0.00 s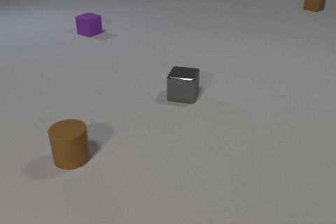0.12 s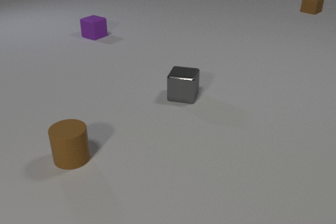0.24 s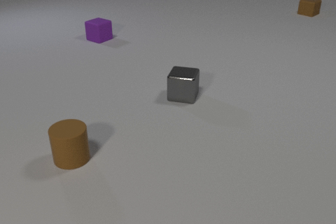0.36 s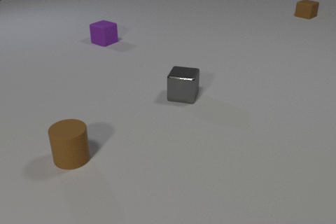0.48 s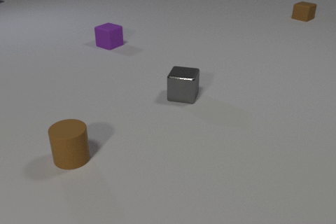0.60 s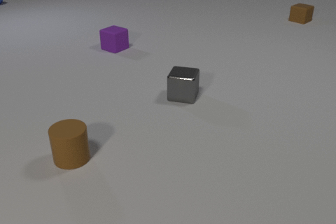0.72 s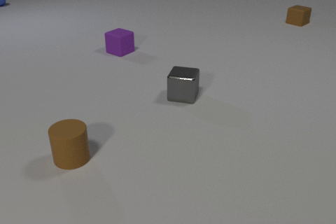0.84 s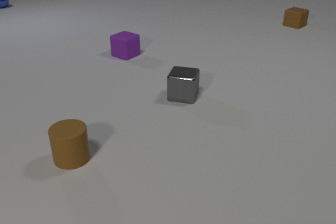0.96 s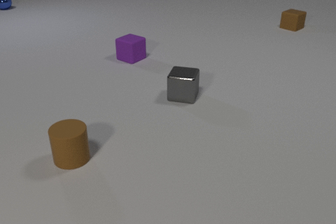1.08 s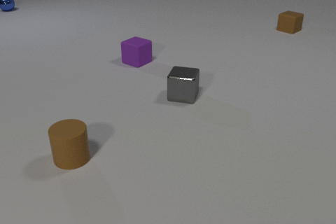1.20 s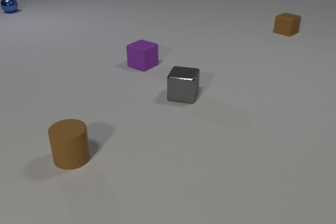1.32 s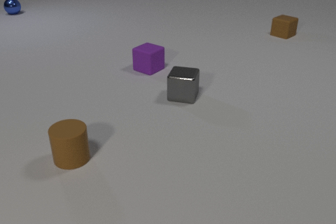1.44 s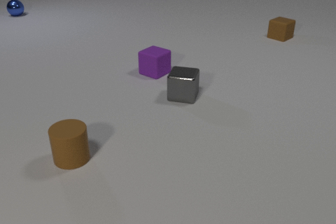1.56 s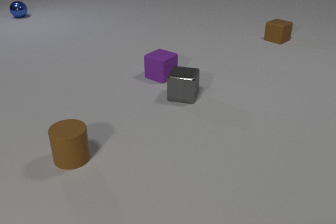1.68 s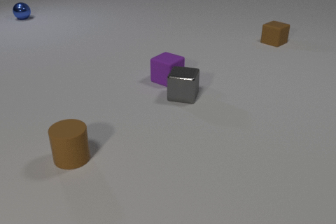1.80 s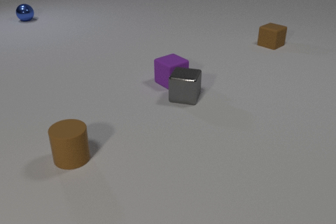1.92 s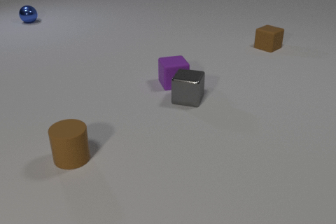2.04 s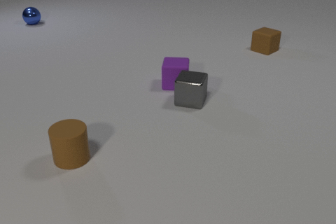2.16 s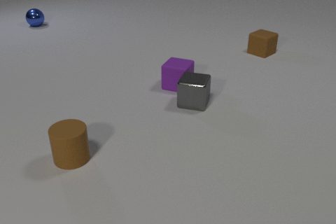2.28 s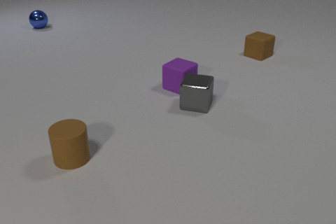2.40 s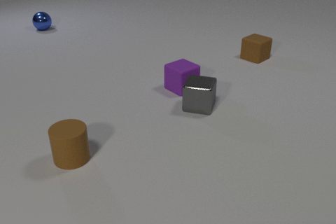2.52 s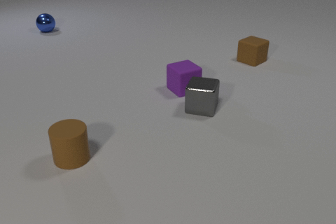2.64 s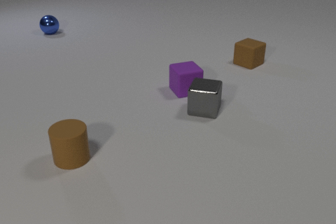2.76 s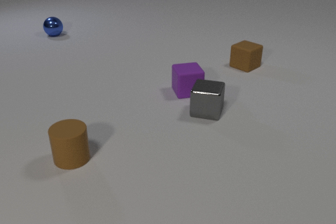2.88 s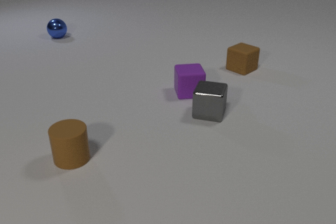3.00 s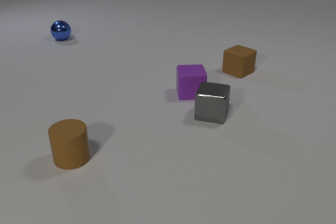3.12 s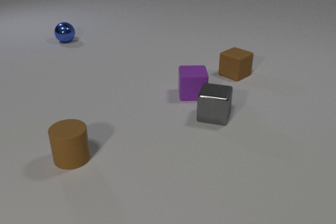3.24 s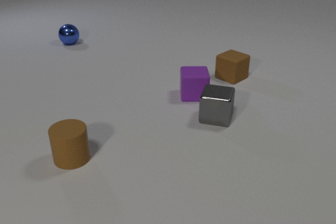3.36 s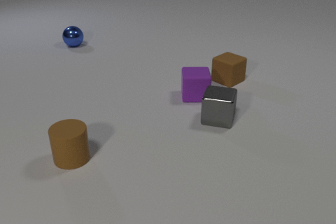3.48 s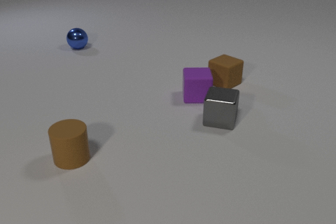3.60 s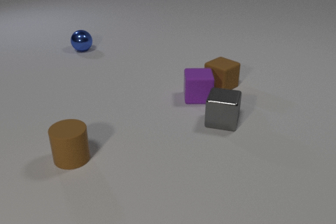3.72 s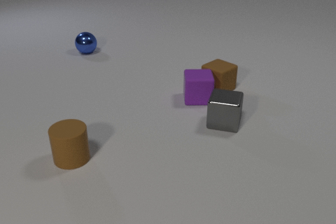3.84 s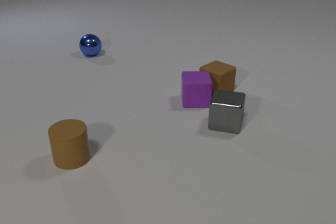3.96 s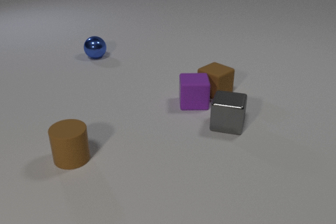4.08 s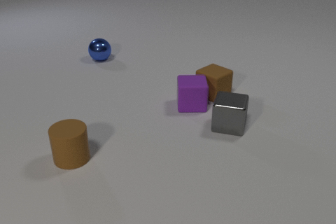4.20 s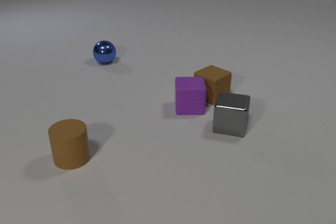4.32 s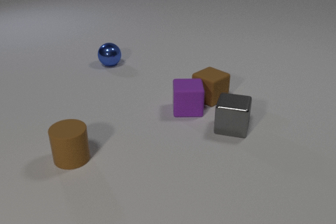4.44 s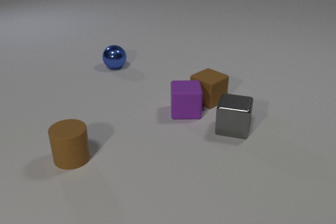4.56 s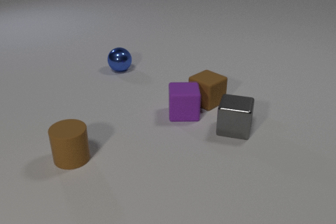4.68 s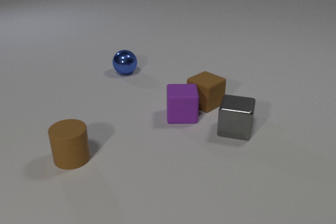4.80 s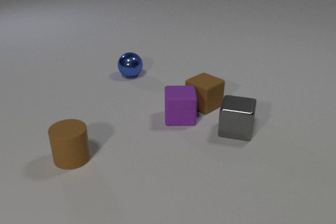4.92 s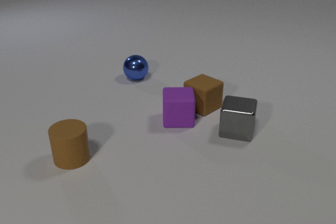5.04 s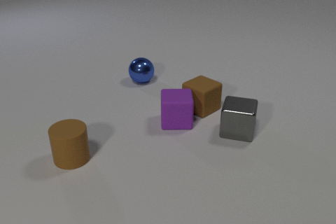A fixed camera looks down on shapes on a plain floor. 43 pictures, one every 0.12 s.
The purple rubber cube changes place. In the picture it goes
toward the camera.
The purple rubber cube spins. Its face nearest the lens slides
to the left.
0.00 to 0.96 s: The purple rubber cube slides toward the camera and to the right. The brown rubber cube slides toward the camera. The blue metal sphere comes in at the left edge, rolls toward the camera.
0.96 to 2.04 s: The purple rubber cube slides toward the camera and to the right, spins clockwise seen from above by about 60 degrees, its near face sliding to the left. The gray metal cube slides toward the camera and to the right. The brown rubber cube slides toward the camera. The blue metal sphere rolls toward the camera. The purple rubber cube and the gray metal cube collide.
2.04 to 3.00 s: The purple rubber cube slides toward the camera and to the right, spins clockwise seen from above by about 75 degrees, its near face sliding to the left. The gray metal cube slides toward the camera and to the right. The brown rubber cube slides toward the camera. The blue metal sphere rolls toward the camera and to the right.
3.00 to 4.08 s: The purple rubber cube slides toward the camera. The gray metal cube slides toward the camera and to the right. The brown rubber cube slides toward the camera and to the left. The blue metal sphere rolls toward the camera and to the right. The purple rubber cube and the brown rubber cube collide.
4.08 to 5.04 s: The purple rubber cube slides toward the camera and to the left. The gray metal cube slides toward the camera and to the right. The brown rubber cube slides toward the camera. The blue metal sphere rolls toward the camera and to the right.
What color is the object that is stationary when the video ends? brown.
Are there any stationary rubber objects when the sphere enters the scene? yes.
What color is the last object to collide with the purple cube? brown.
